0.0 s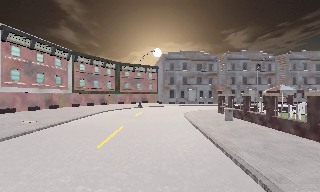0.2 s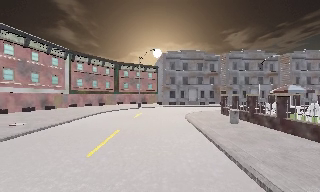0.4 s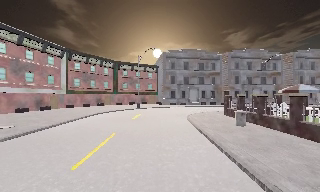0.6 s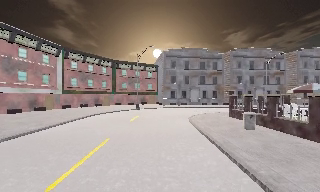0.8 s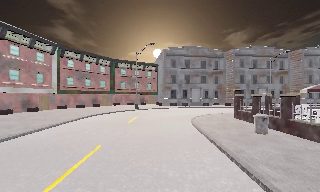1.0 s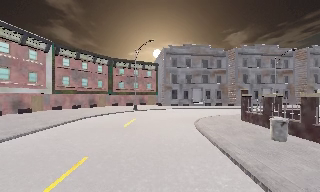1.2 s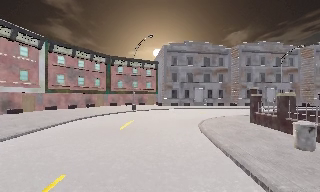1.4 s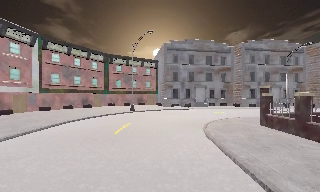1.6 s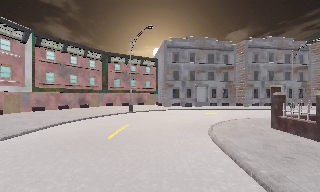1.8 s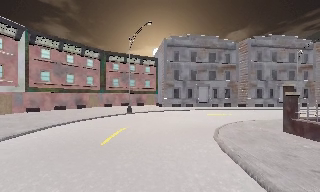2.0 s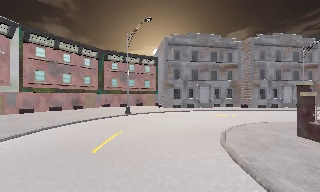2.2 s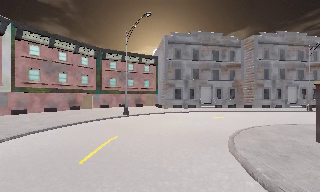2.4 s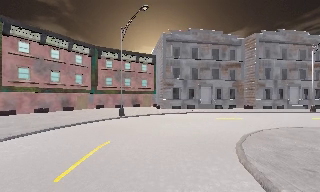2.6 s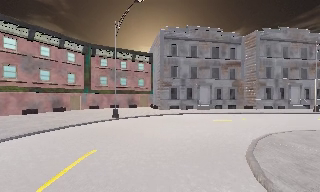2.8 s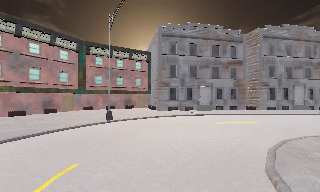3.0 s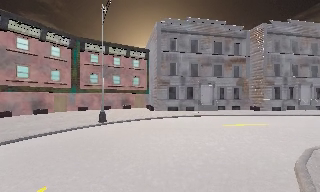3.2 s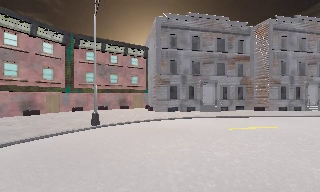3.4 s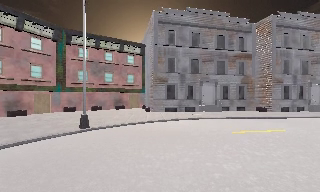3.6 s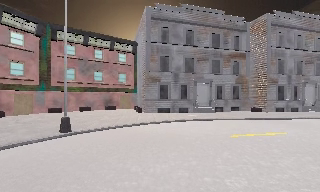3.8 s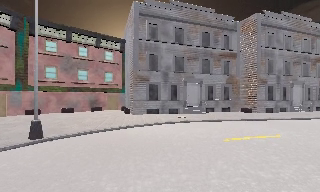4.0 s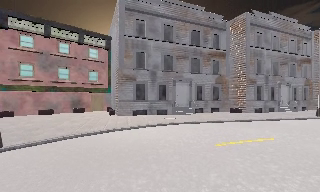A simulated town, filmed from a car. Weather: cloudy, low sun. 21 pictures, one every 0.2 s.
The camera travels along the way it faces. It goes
forward.
0.0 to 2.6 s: The camera travels forward, about 12 m, so what stands in front looms larger.
2.6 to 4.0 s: The camera pans to its right, which is clockwise from overhead, by about 10 degrees. It travels forward, about 6 m, so what stands in front looms larger.
The film runs forward here.
